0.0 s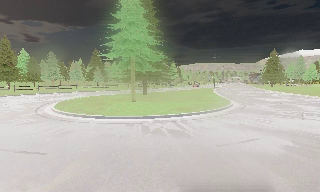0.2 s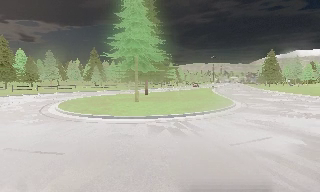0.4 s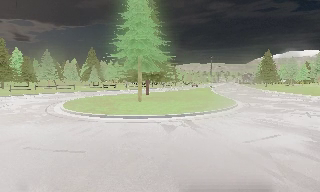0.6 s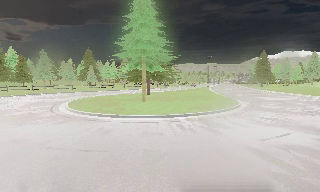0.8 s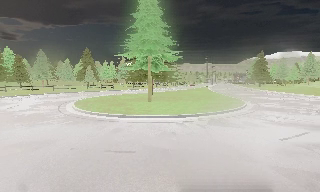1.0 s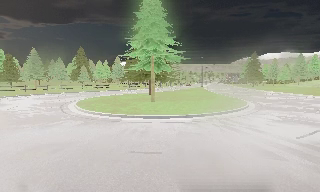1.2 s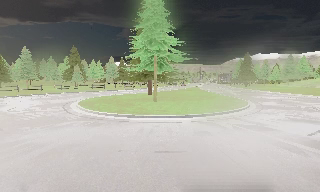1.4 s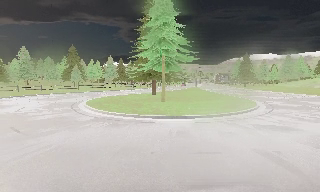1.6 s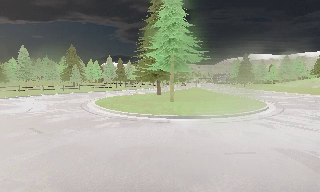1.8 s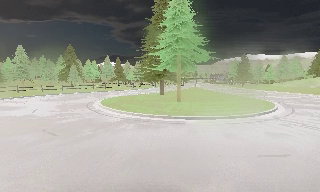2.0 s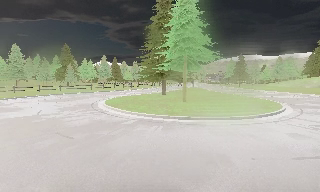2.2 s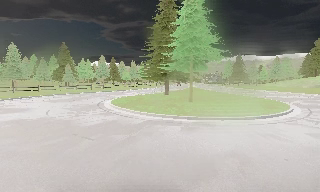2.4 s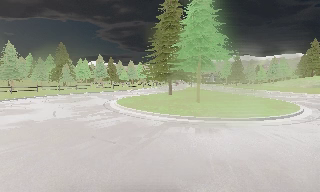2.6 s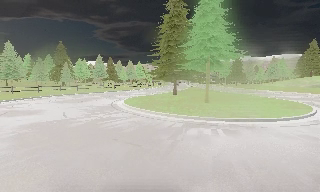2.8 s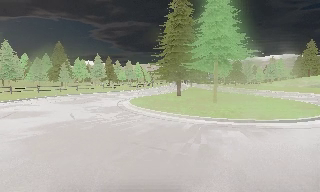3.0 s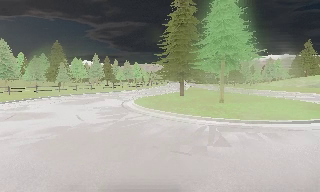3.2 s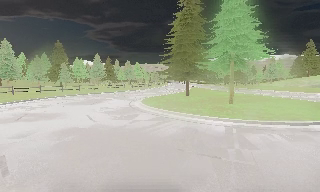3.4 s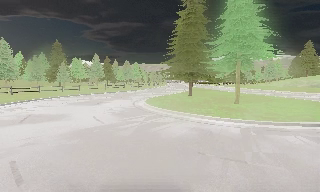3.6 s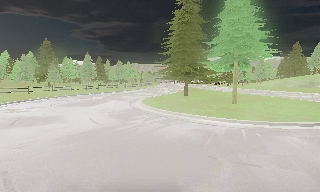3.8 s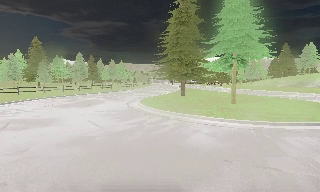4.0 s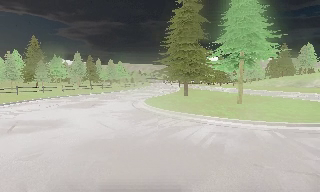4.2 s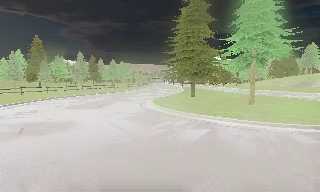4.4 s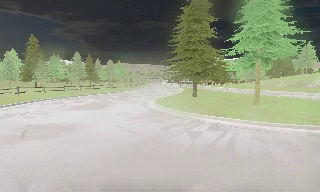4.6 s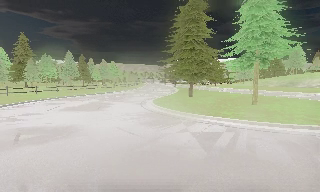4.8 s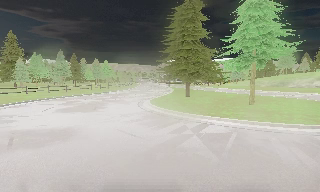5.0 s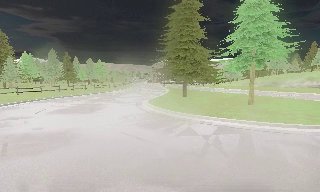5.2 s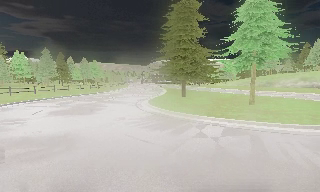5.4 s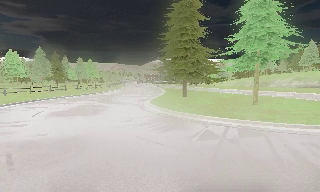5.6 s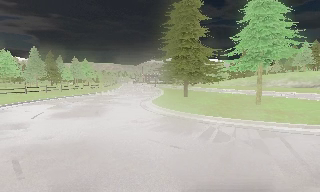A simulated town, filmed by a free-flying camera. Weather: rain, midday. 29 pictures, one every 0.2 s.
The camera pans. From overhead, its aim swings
clockwise.
0.0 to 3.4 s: The camera pans to its right, which is clockwise from overhead, by about 20 degrees. It travels to its left, about 15 m, so close, fixed things drift to the right.
3.4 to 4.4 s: The camera travels to its left and forward, about 3.5 m, so close, fixed things drift to the right.
4.4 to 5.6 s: The camera pans to its right, which is clockwise from overhead, by about 10 degrees. It travels to its left and forward, about 3.5 m.
The film runs backward here.
